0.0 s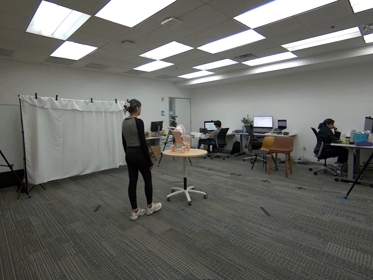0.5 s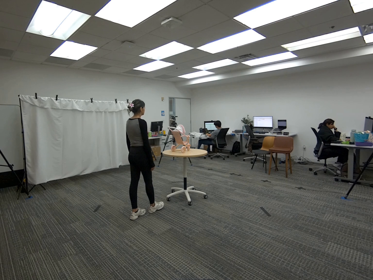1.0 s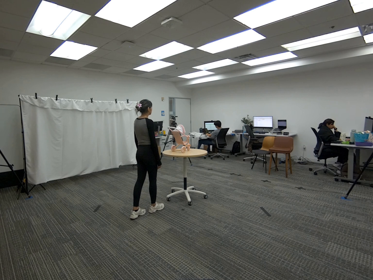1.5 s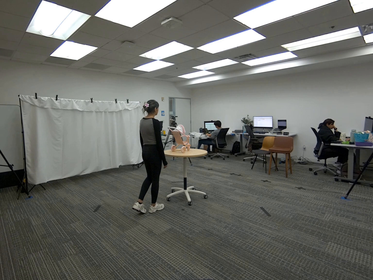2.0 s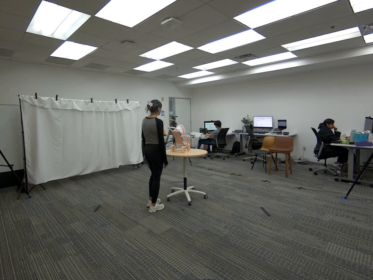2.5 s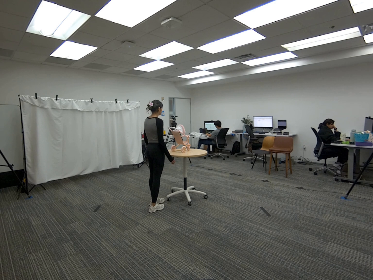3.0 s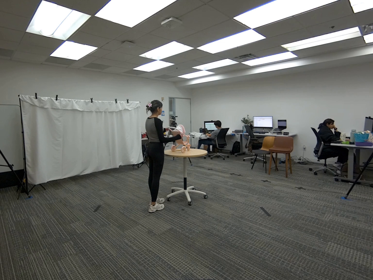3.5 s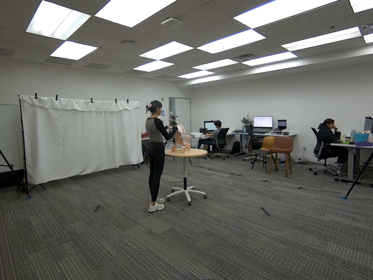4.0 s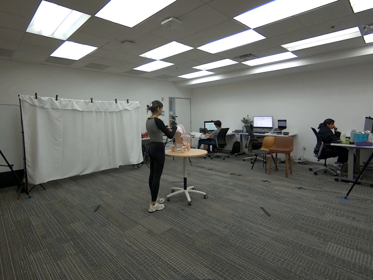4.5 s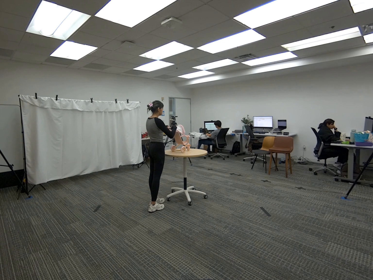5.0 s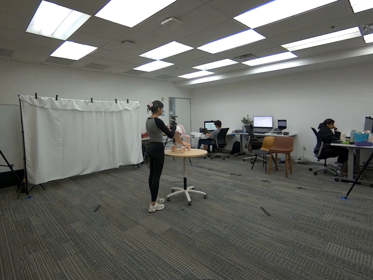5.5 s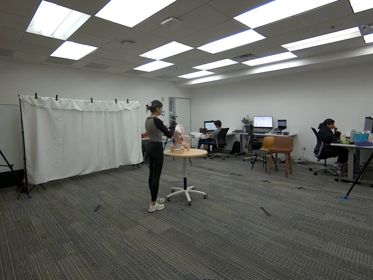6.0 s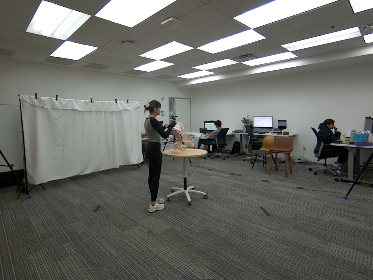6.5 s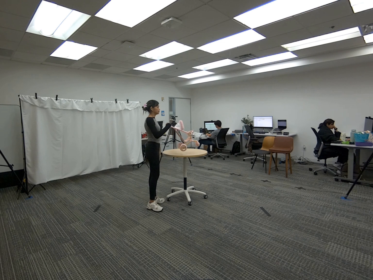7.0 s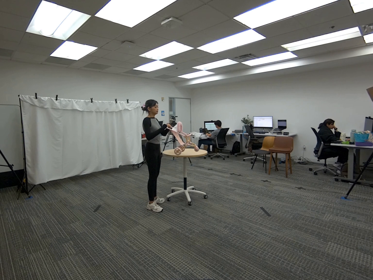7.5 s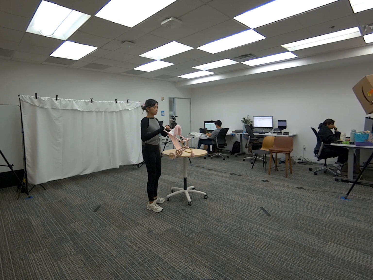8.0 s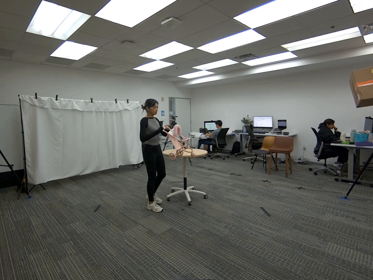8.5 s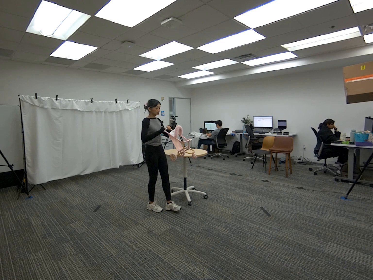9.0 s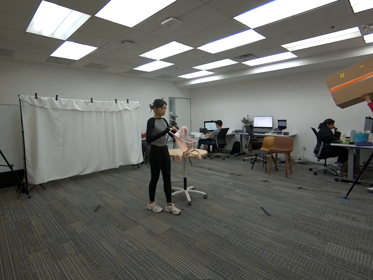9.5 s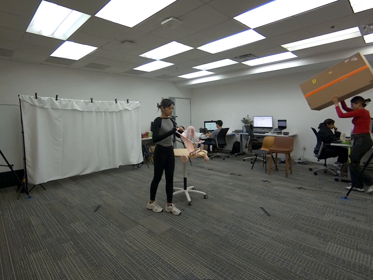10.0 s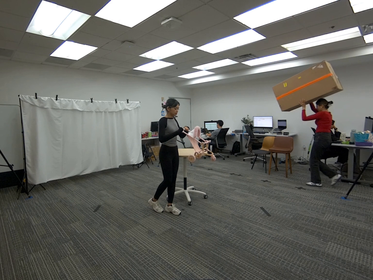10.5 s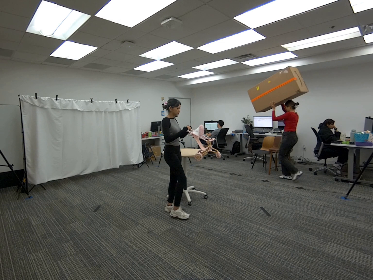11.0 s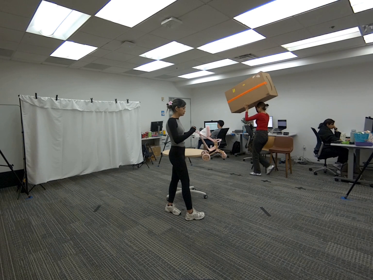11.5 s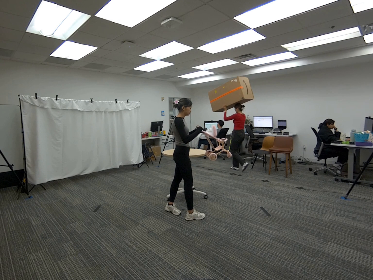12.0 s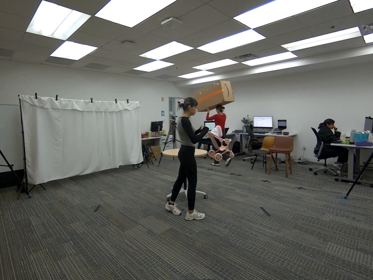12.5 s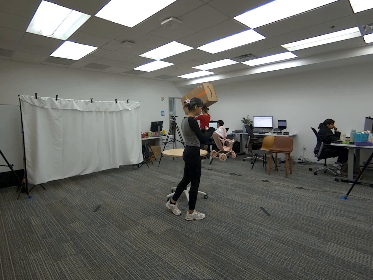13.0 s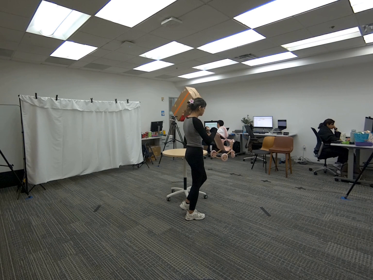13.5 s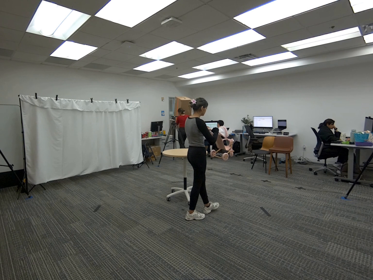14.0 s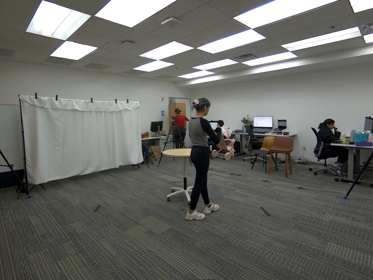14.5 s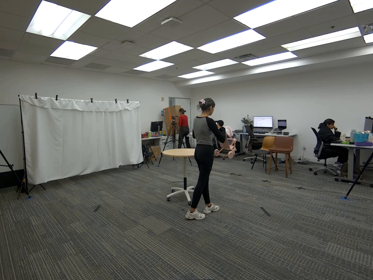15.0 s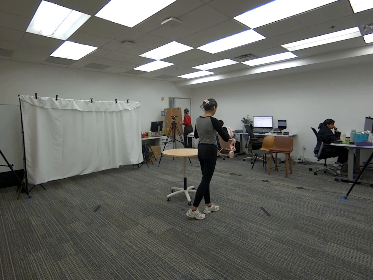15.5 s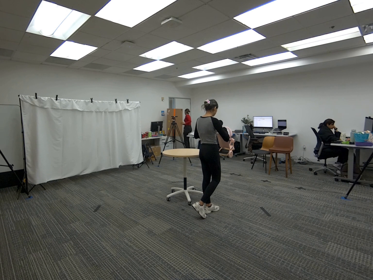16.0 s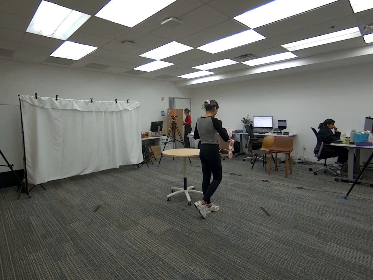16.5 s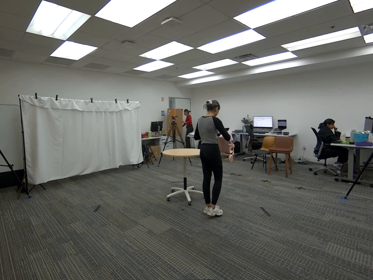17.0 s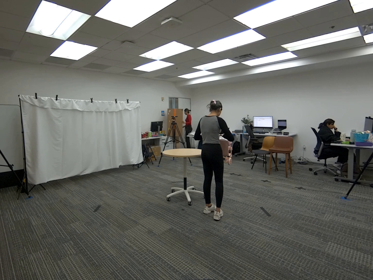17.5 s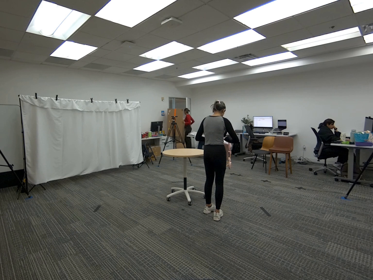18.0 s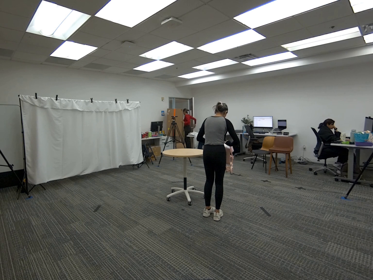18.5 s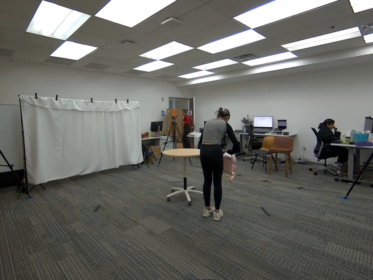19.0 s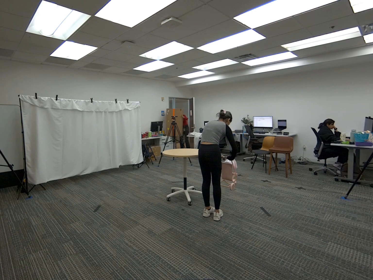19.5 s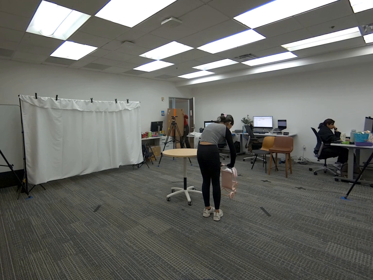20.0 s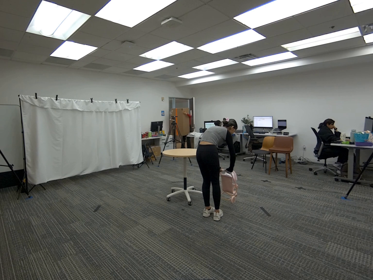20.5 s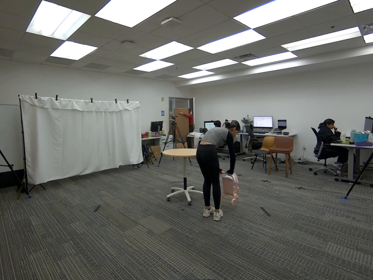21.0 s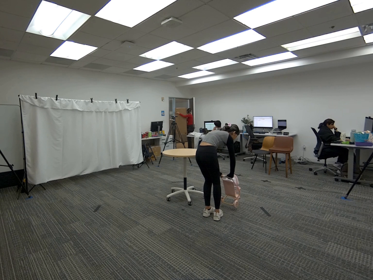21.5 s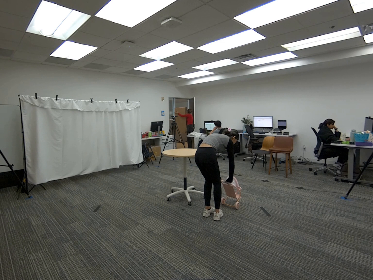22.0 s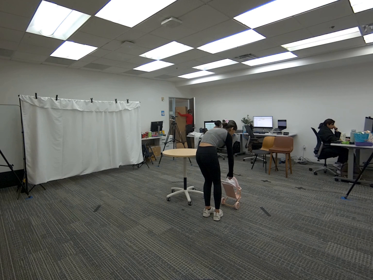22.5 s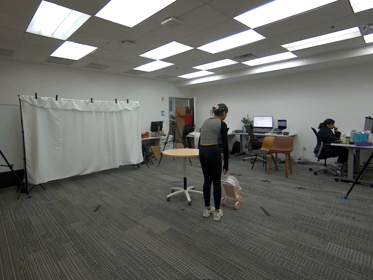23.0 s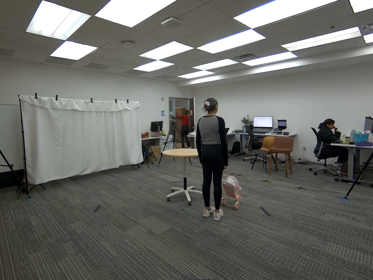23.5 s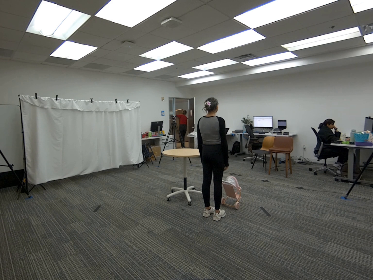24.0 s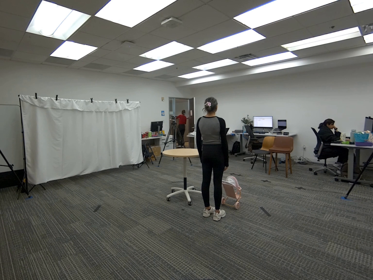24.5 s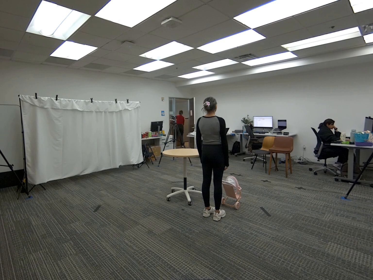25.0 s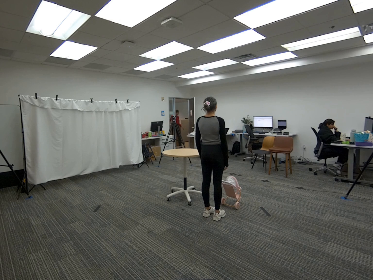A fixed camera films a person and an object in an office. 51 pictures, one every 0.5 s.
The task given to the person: Walk over to the toy stroller on the round table and pick up using both hands. Walk within the bounding area and place on the ground when complete.
